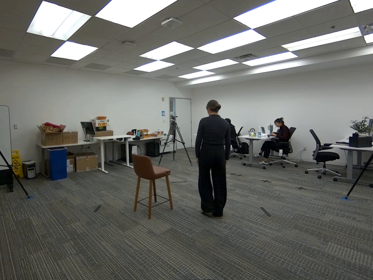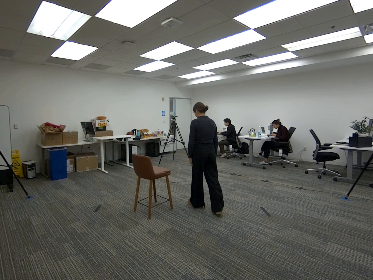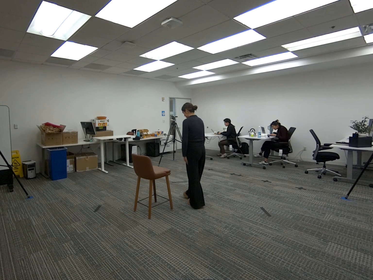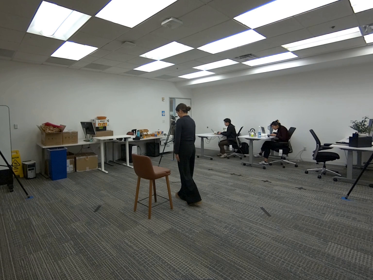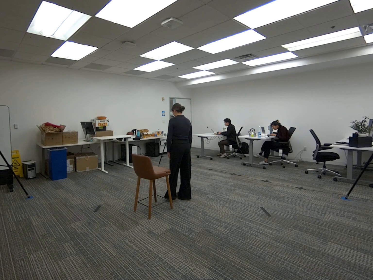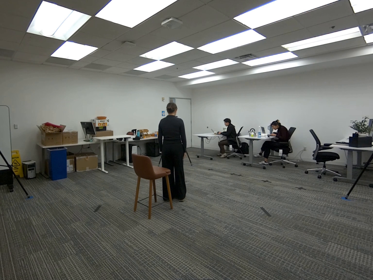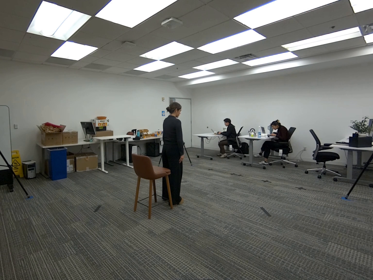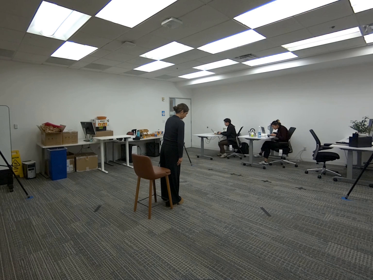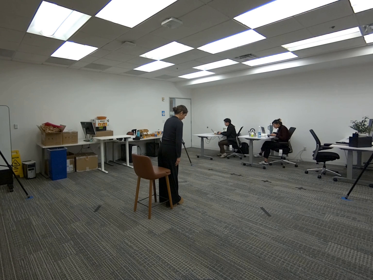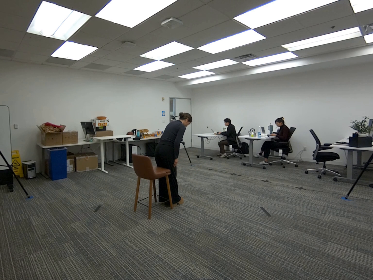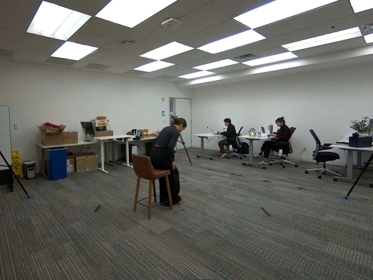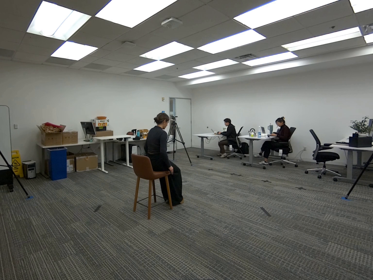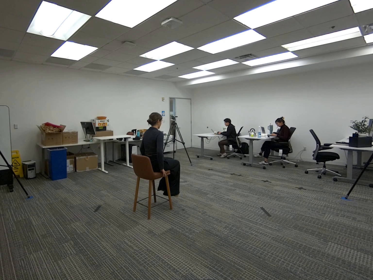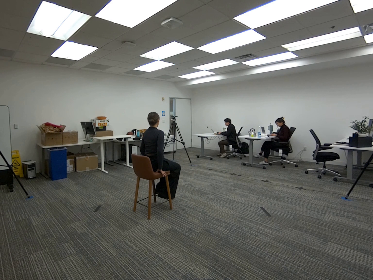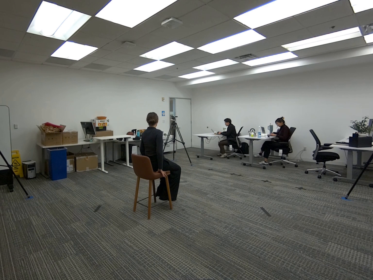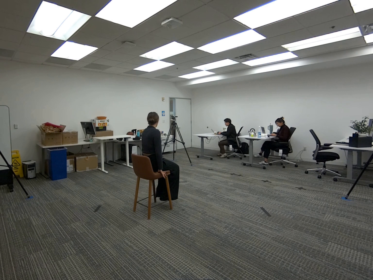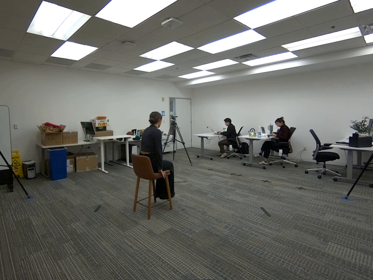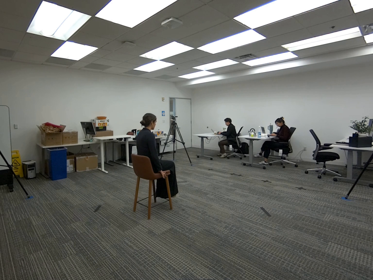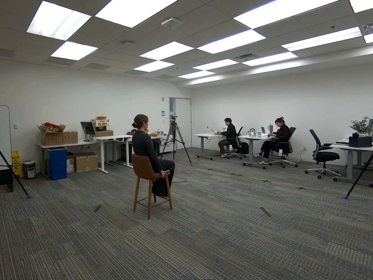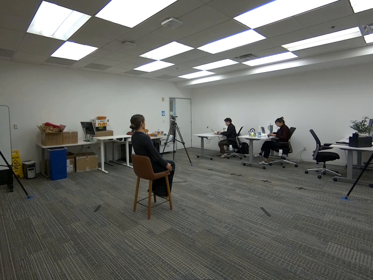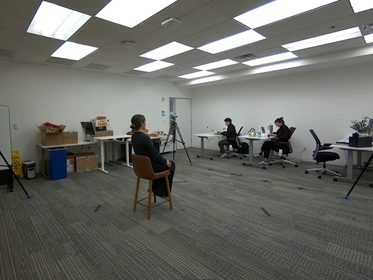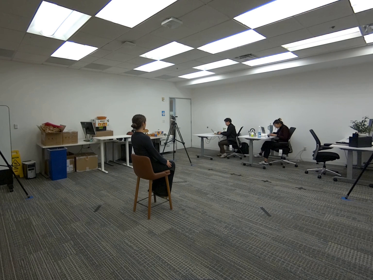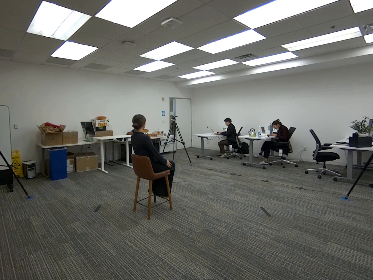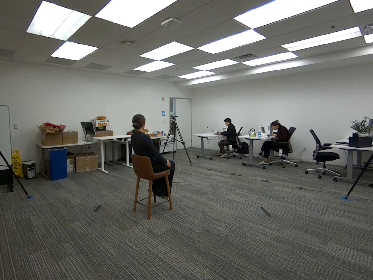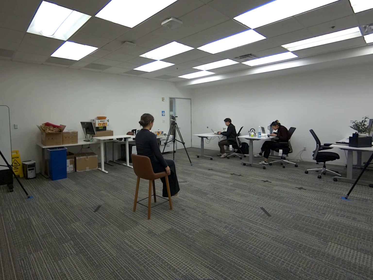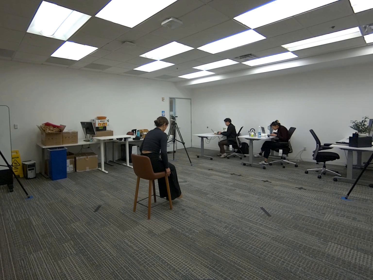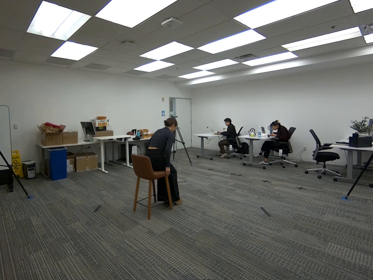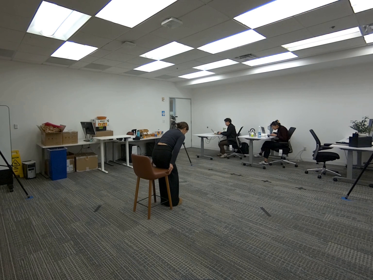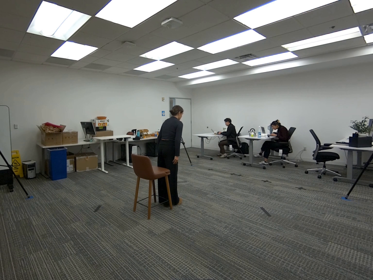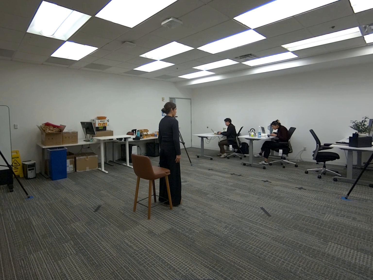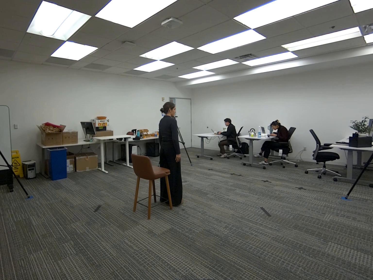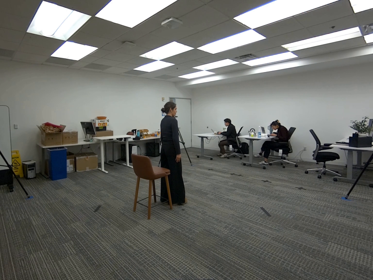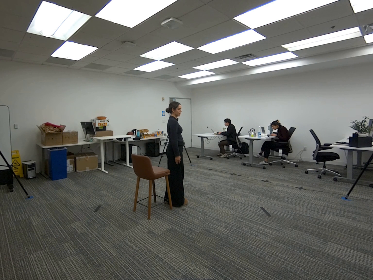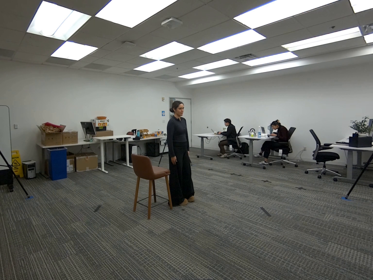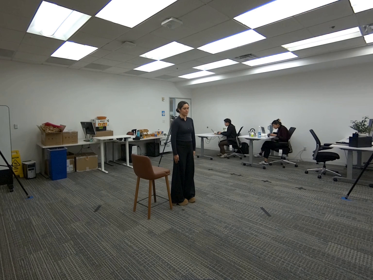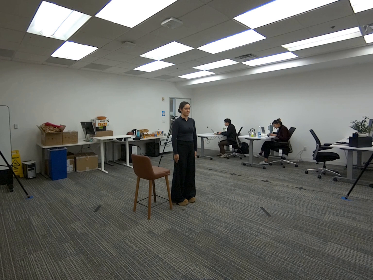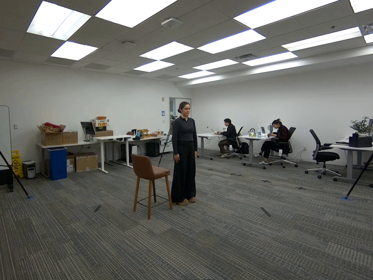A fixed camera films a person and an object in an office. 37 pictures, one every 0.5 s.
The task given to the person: Walk over to the tall bar stool and sit down and stand up.
